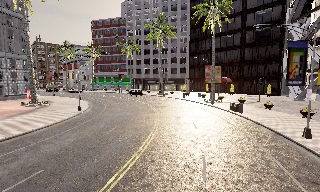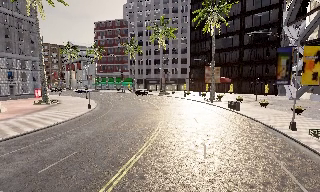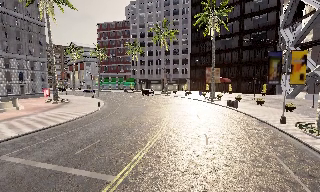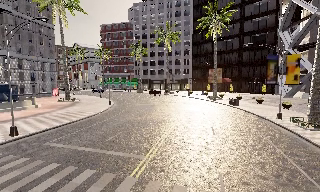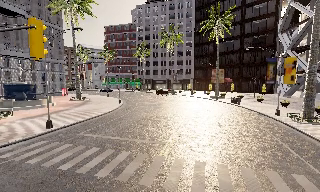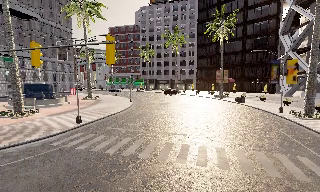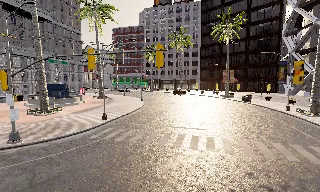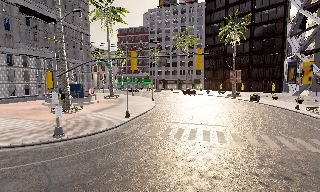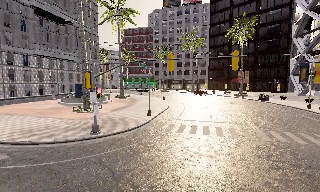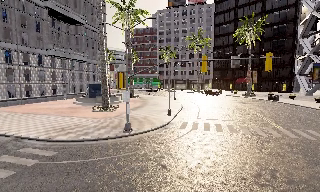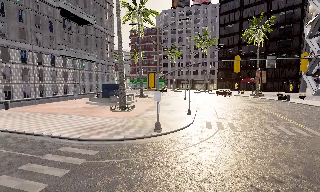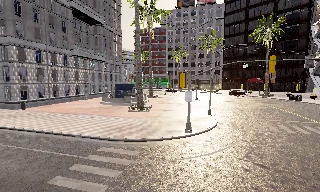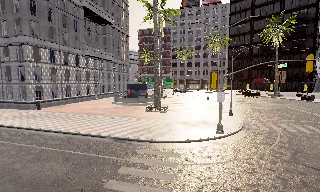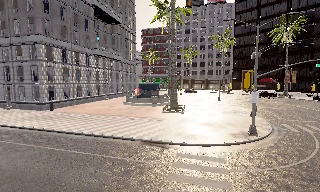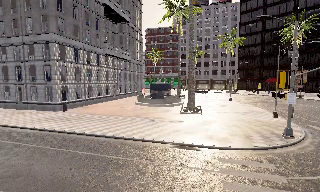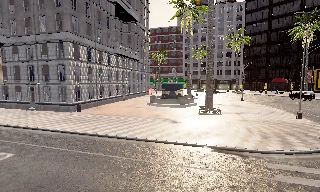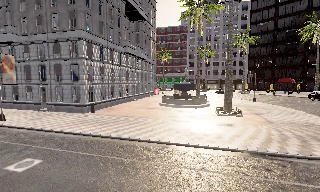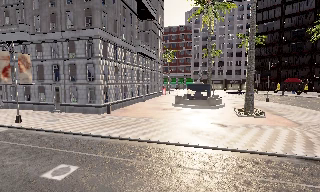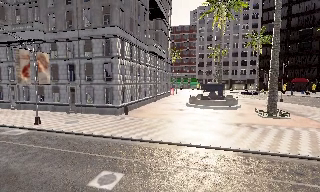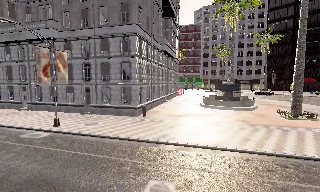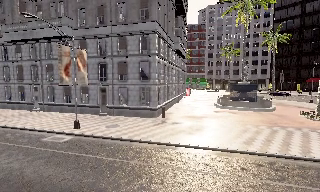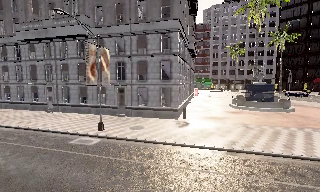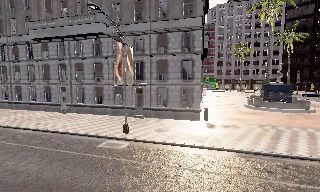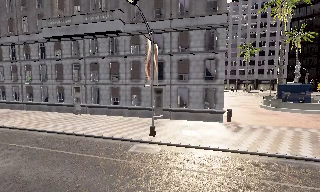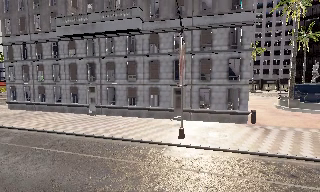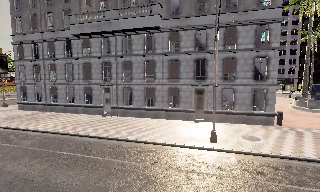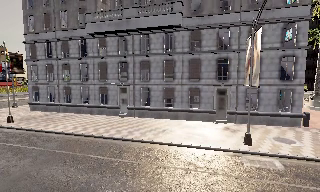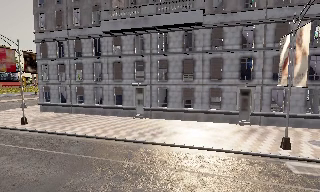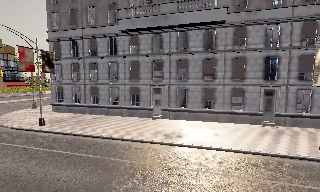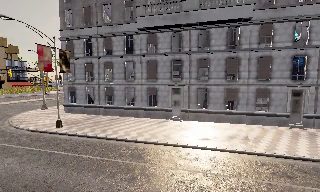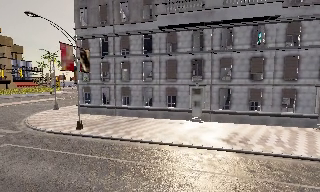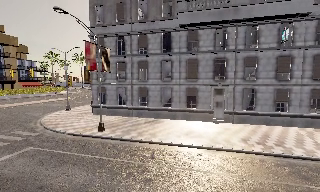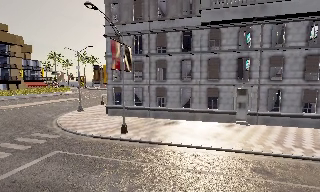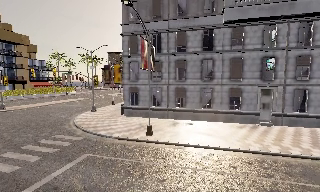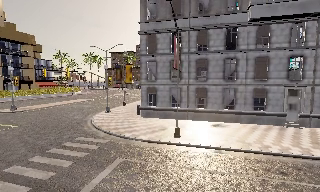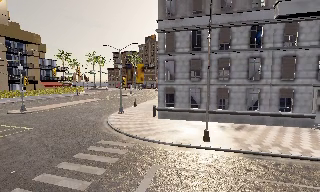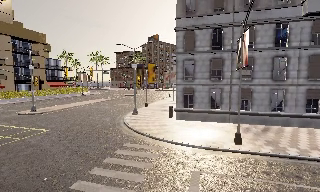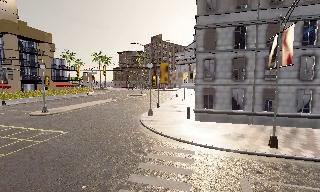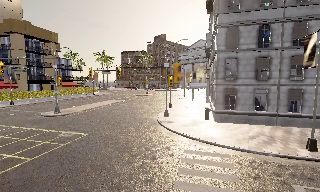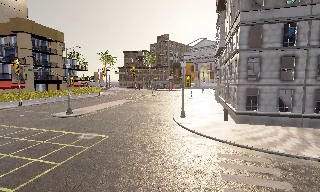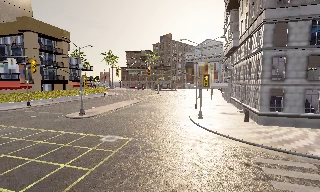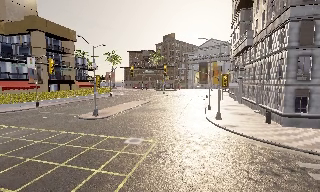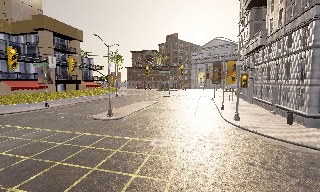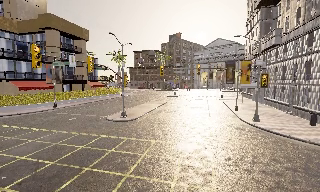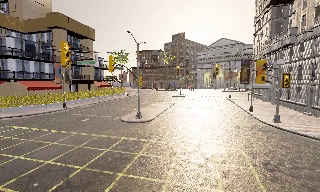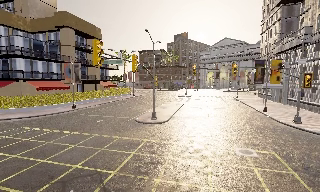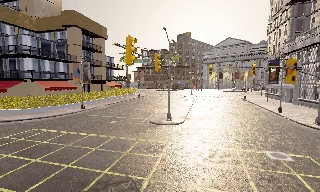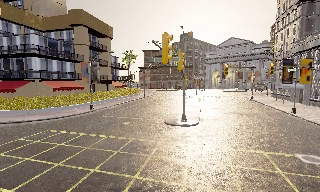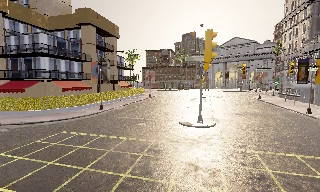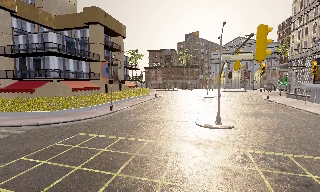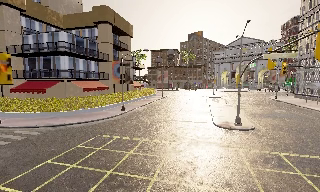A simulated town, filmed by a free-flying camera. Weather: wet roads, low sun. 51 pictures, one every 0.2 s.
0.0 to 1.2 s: The camera travels backward and to its left, about 13 m, so what stands in front gets smaller.
1.2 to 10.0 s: The camera travels to its left, about 85 m, so close, fixed things drift to the right.
The film runs backward here.
